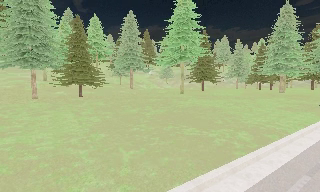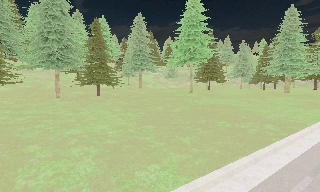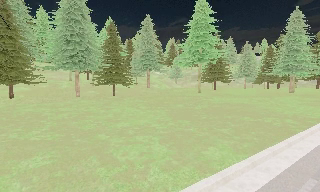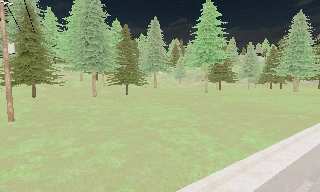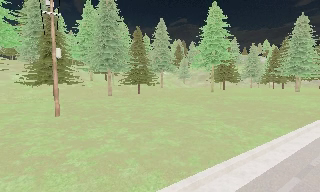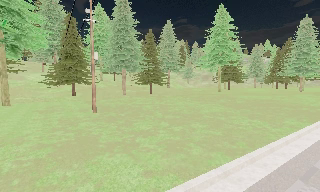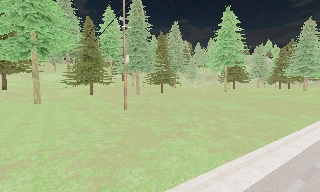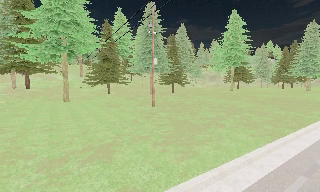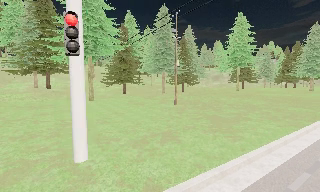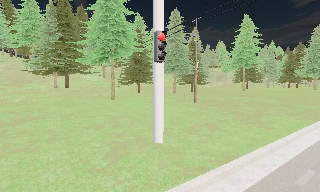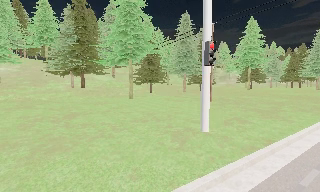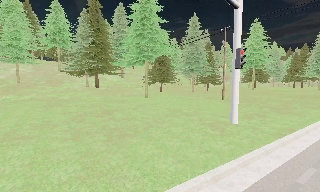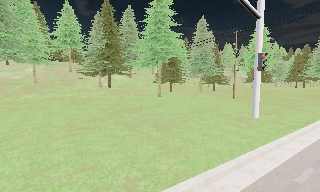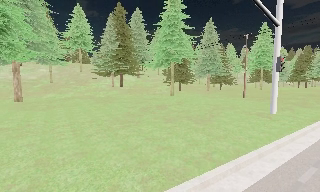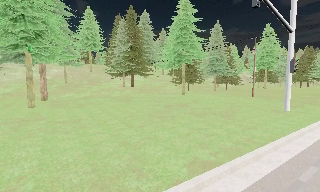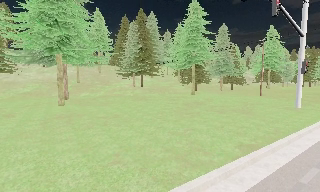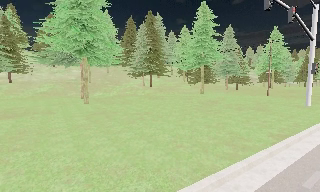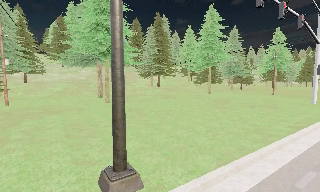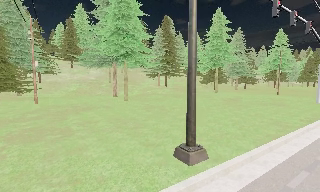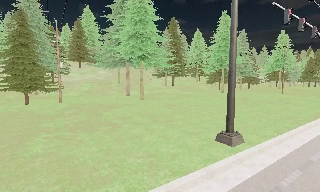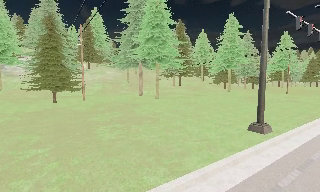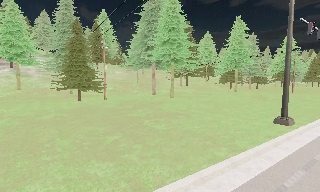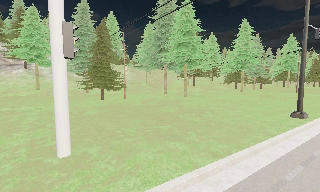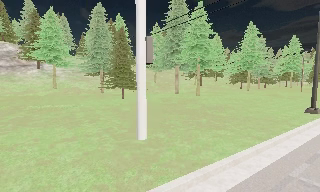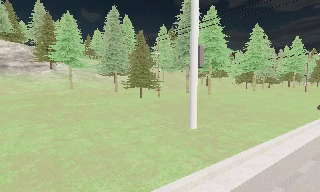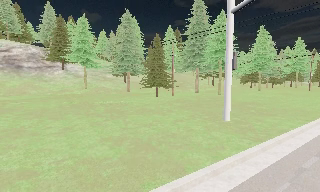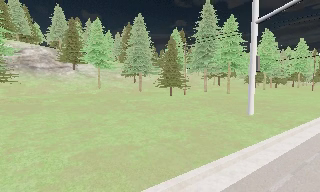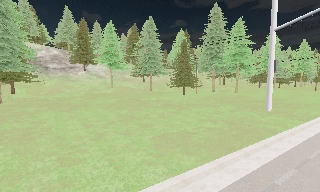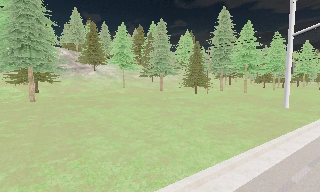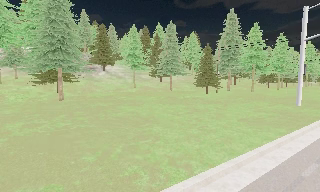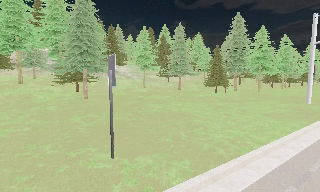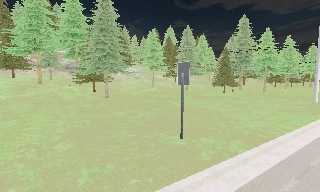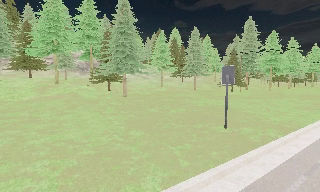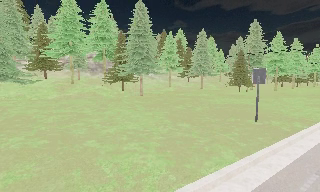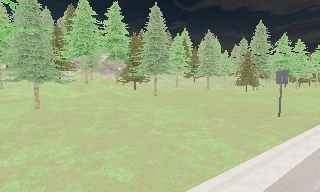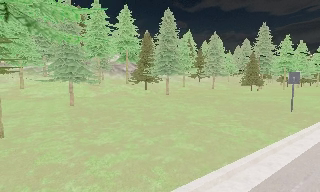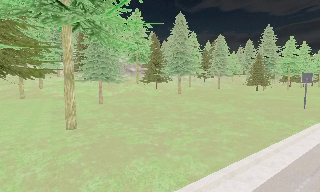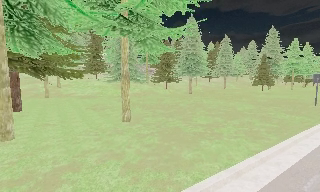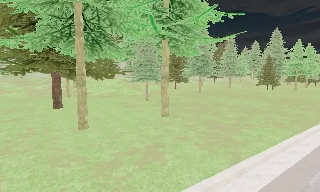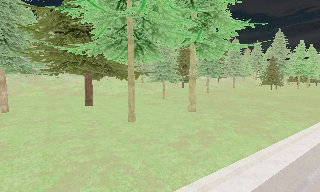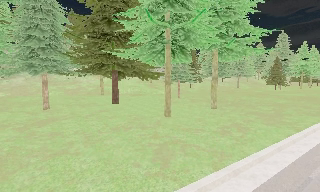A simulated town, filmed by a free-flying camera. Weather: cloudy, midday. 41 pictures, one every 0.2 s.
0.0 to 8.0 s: The camera travels to its left and backward, about 85 m, so close, fixed things drift to the right.
The film runs forward here.
